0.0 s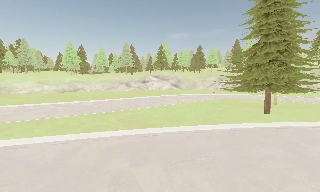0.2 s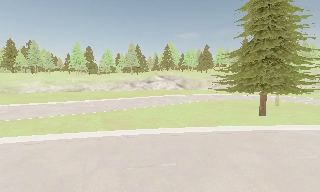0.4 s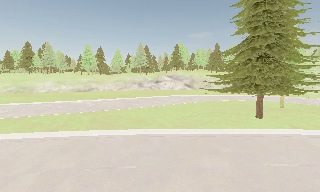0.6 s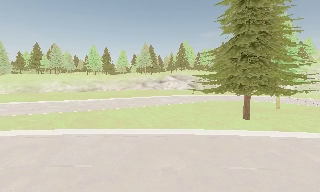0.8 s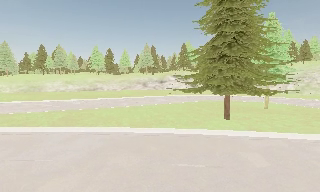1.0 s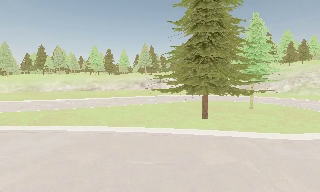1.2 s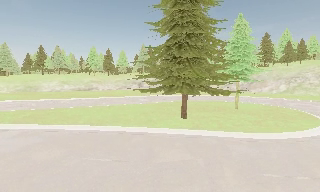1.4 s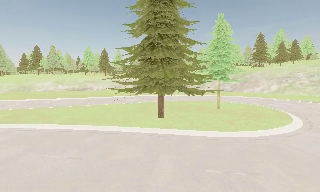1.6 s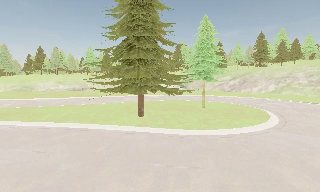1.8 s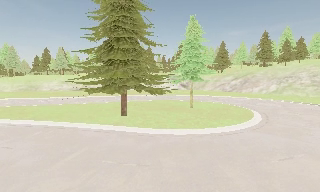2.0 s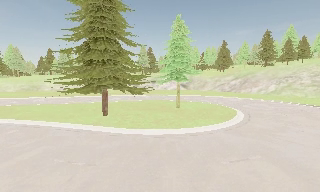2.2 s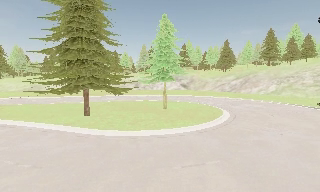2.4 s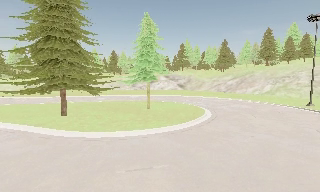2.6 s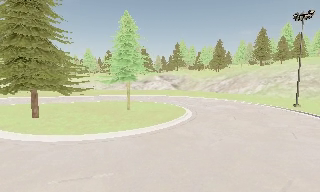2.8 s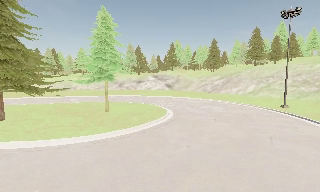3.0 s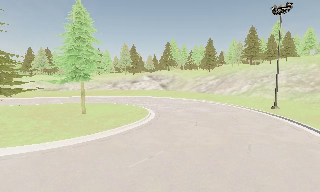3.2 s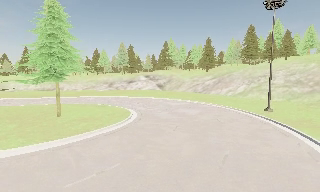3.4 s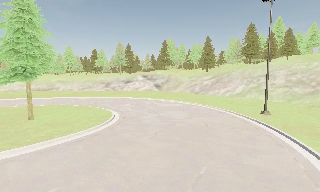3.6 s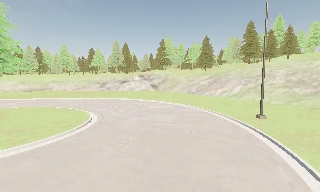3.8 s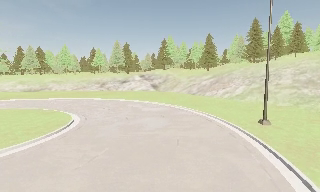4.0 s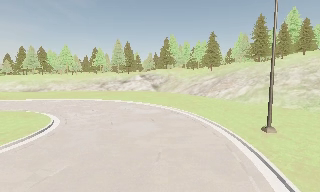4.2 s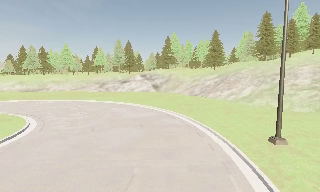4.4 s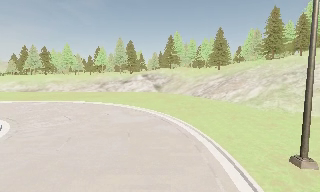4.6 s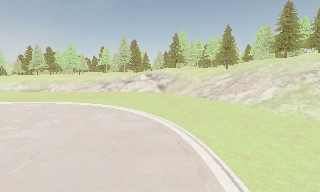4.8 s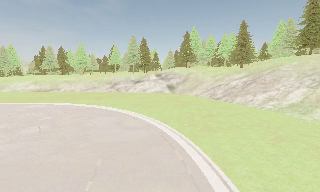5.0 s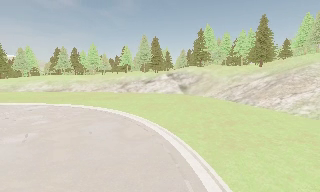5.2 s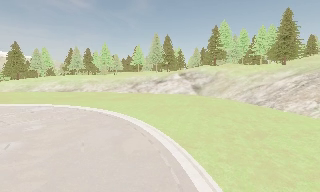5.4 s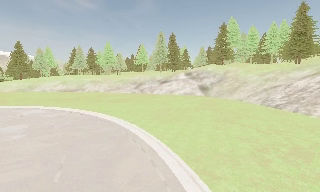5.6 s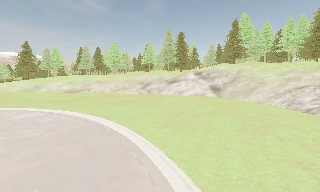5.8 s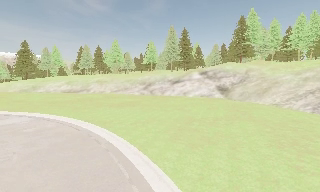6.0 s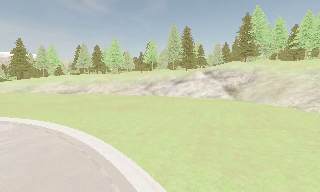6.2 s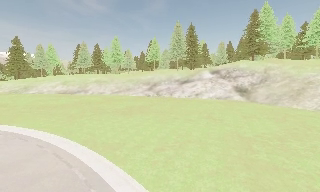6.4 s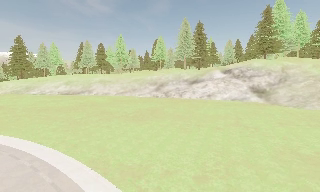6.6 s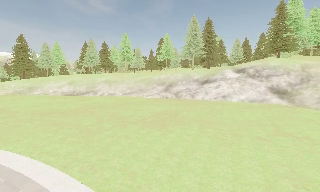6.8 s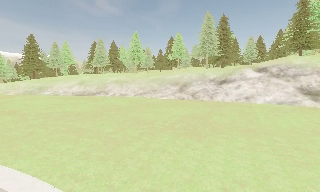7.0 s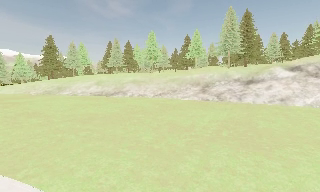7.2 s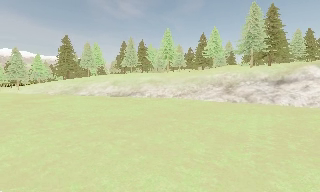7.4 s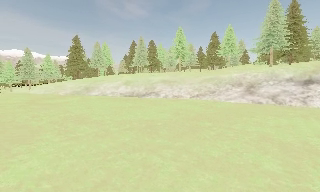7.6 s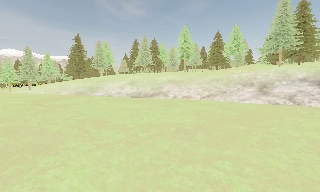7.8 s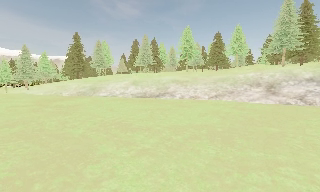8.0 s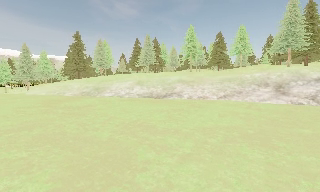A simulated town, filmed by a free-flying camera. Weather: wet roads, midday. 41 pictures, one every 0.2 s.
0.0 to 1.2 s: The camera pans to its left, which is counterclockwise from overhead, by about 15 degrees. It travels to its right, about 13 m, so close, fixed things drift to the left.
1.2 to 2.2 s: The camera travels to its right, about 11 m, so close, fixed things drift to the left.
2.2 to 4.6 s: The camera travels to its right and forward, about 25 m, so close, fixed things drift to the left.
4.6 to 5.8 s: The scene slides to the right, as the camera pans about 15 degrees to its left. It travels forward, about 15 m, so what stands in front looms larger.
5.8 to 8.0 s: The camera travels to its left and forward, about 25 m, so close, fixed things drift to the right.
The film runs forward here.
